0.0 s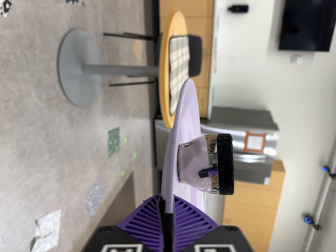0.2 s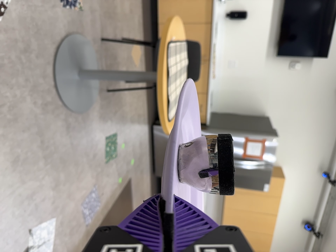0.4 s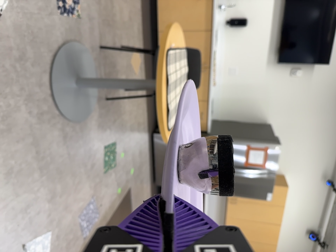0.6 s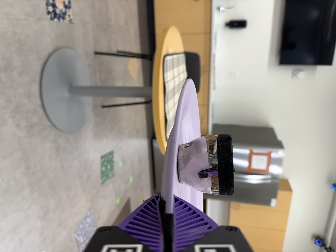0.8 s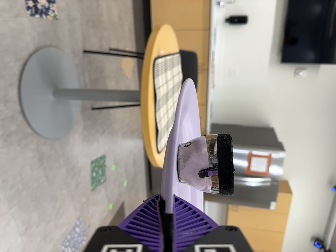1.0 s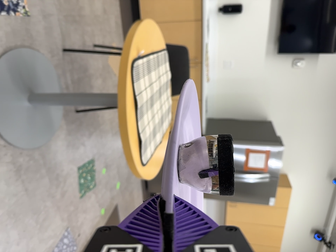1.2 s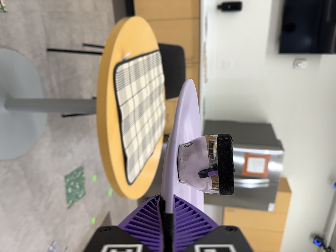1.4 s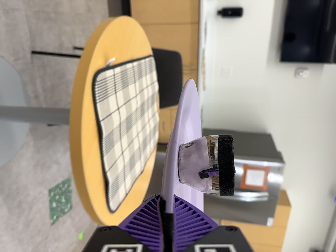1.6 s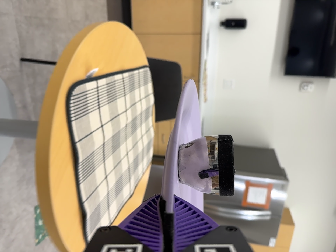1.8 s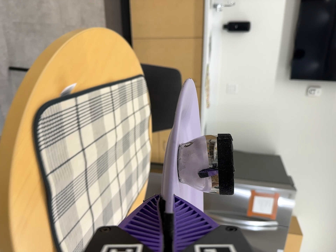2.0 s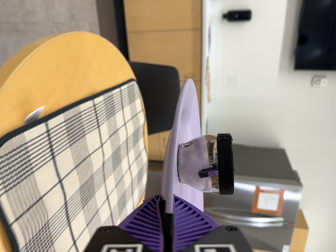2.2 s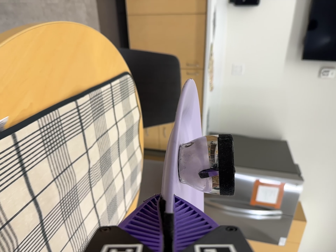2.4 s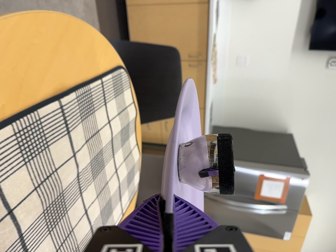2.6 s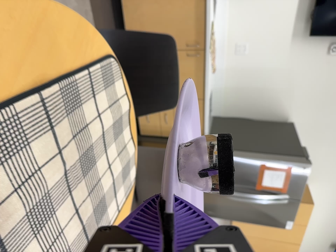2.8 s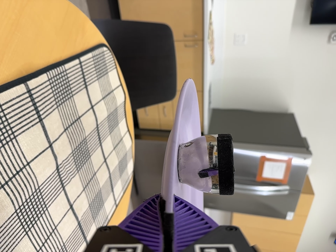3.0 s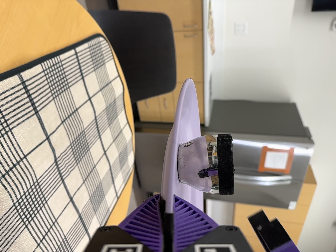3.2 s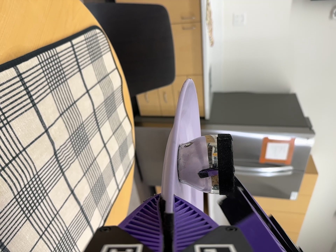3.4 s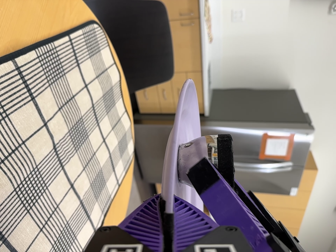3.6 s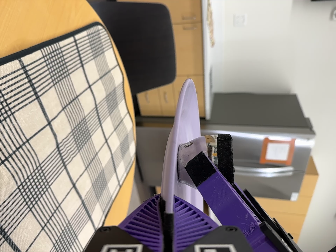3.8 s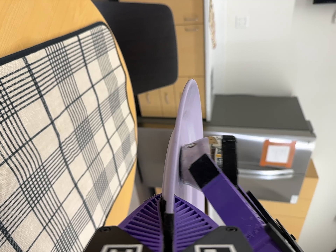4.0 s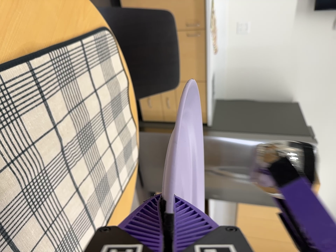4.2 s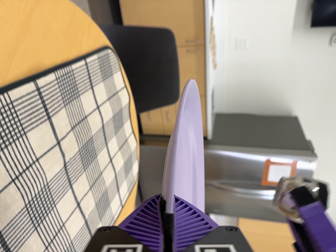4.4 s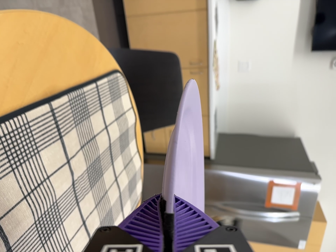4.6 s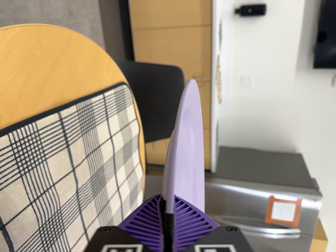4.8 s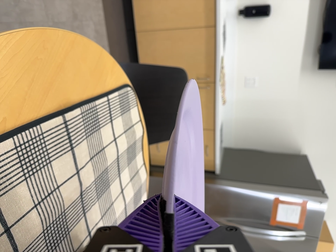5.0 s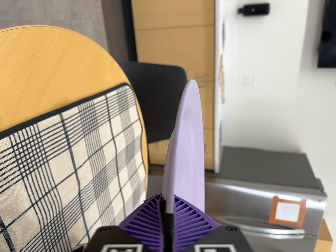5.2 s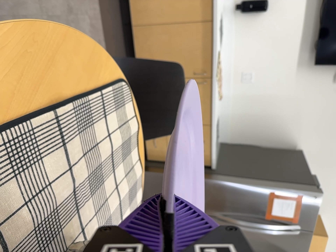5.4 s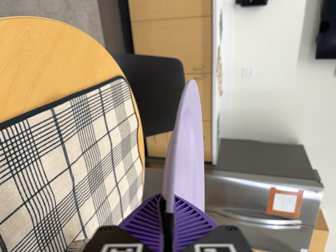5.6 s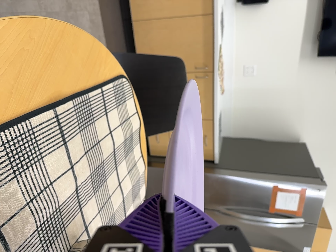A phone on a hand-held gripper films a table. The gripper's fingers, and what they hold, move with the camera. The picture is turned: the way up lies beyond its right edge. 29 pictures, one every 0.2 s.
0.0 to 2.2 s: The camera travels forward and toward the top of its view, about 120 cm, so what stands in front looms larger.
2.2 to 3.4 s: The camera travels forward and to its right, about 14 cm, so what stands in front looms larger. Its aim tips toward the bottom of its view by about 10 degrees, and the scene shifts upward.
3.4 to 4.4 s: The camera's aim tips toward the top of its view by about 10 degrees, and the scene shifts downward.
4.4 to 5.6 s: The camera shifts only a little, or ends up much as it began.
The film runs forward here.
